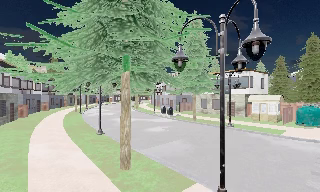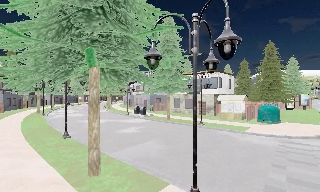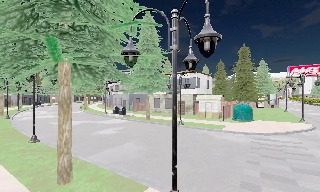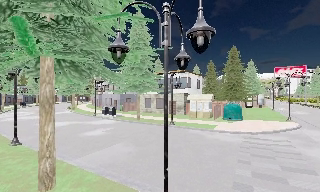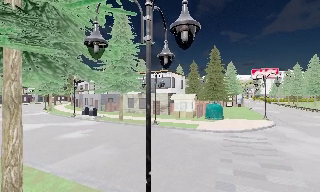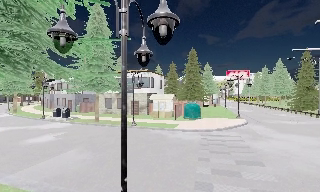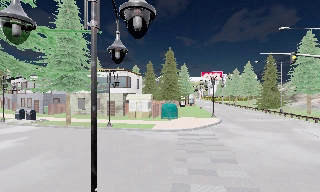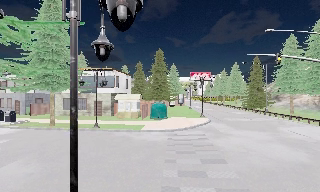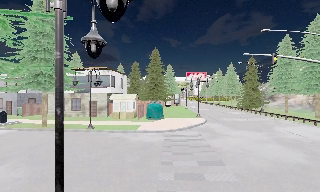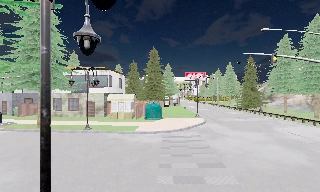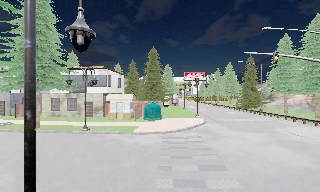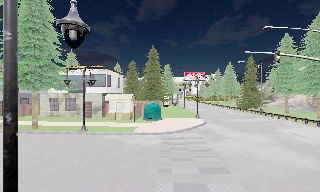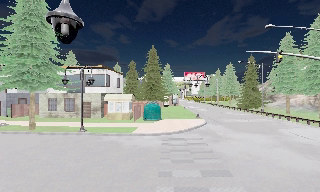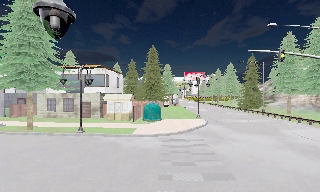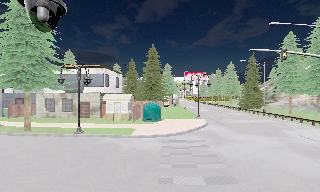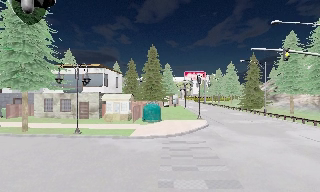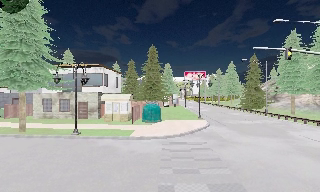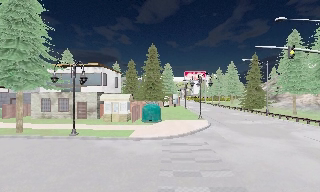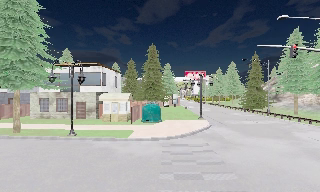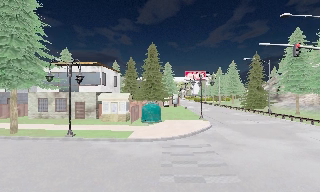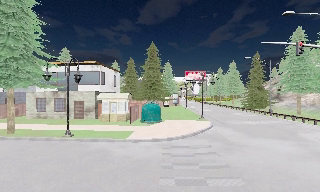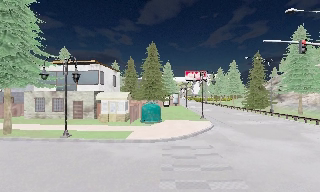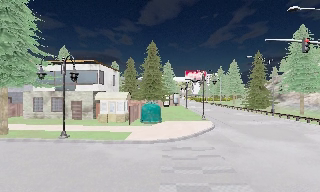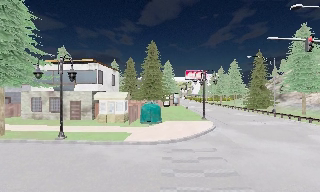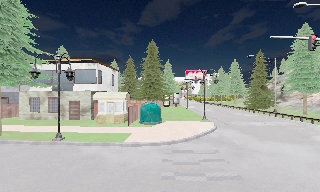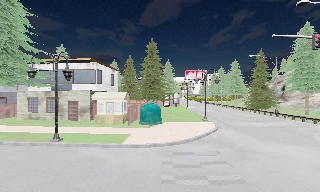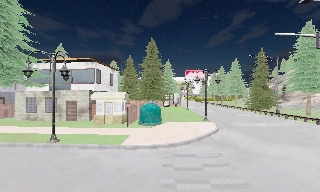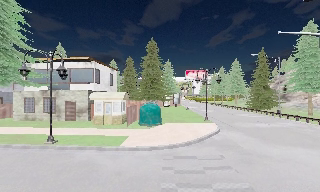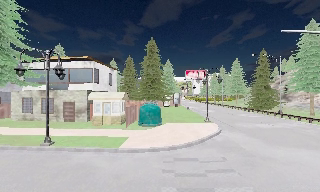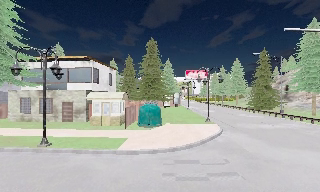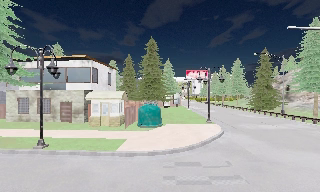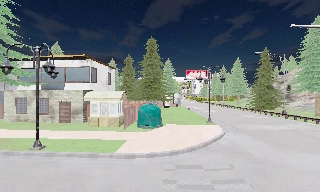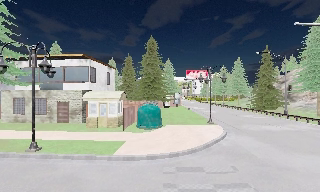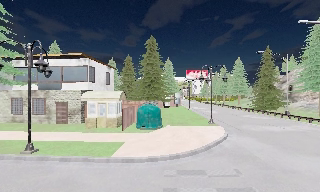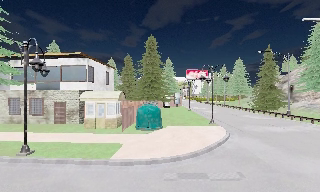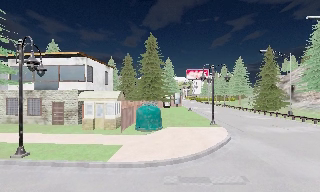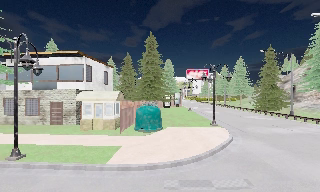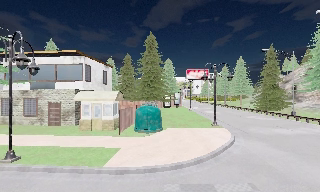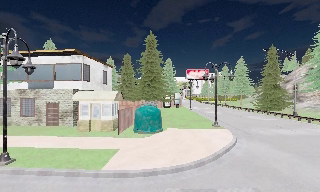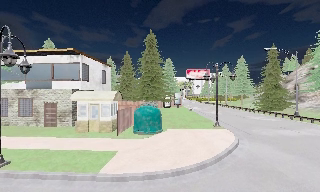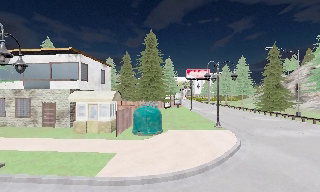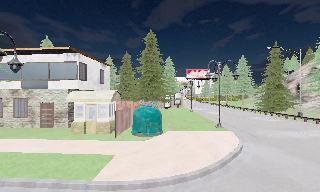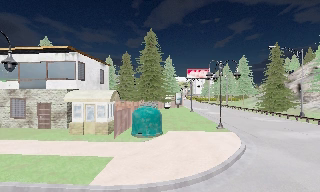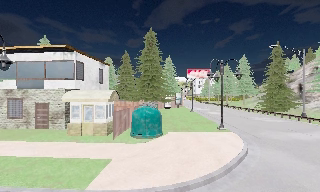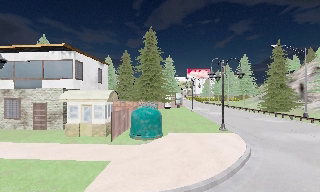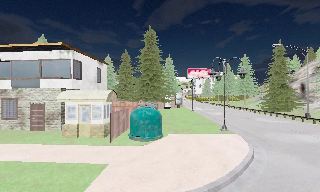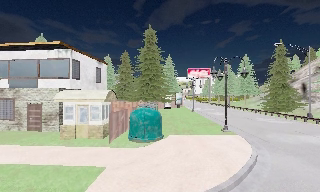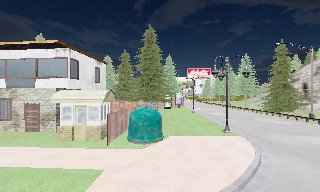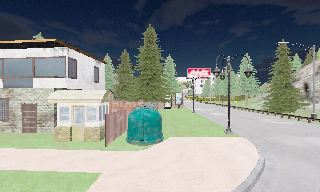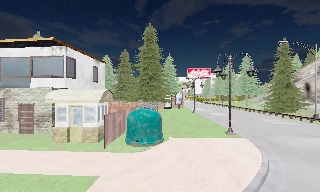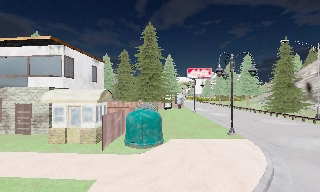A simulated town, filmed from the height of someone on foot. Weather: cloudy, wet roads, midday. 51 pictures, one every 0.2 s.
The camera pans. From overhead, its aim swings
clockwise.
The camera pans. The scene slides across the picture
to the left.
0.0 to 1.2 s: The camera pans to its right, which is clockwise from overhead, by about 40 degrees. It travels forward, about 1.5 m.
1.2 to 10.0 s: The camera travels forward, about 10 m, so what stands in front looms larger.
The film runs forward here.
